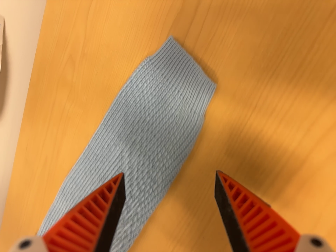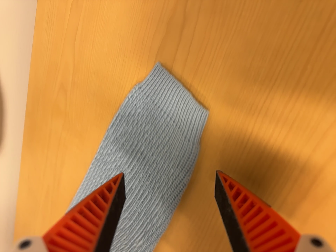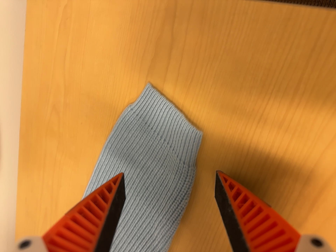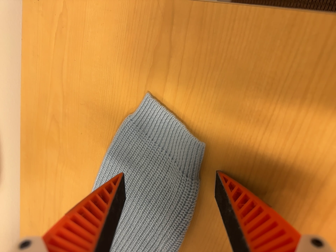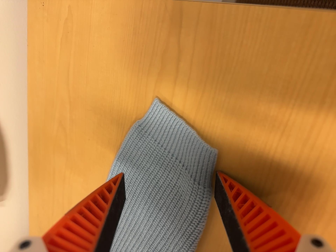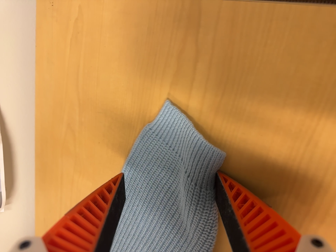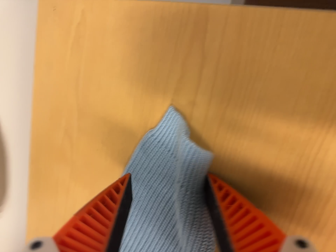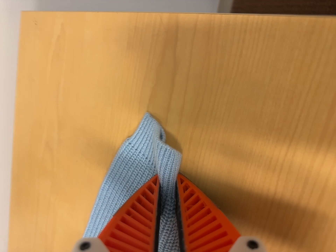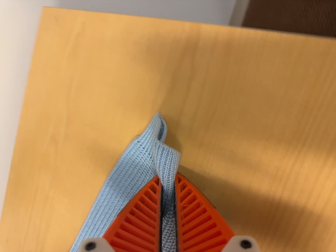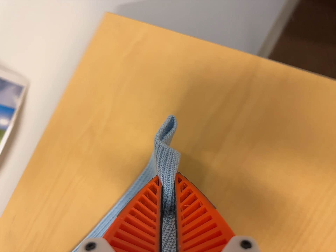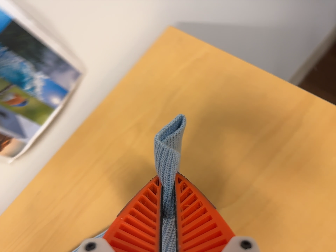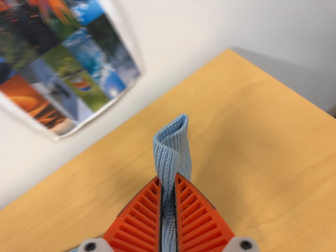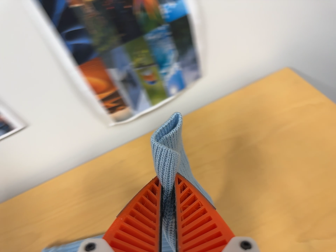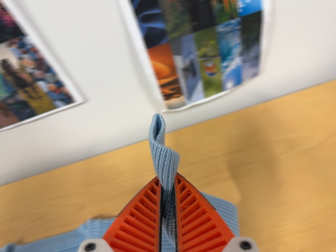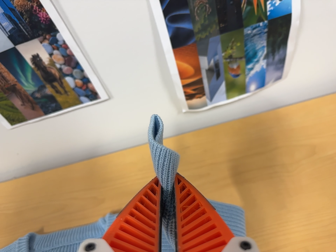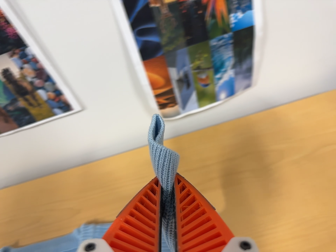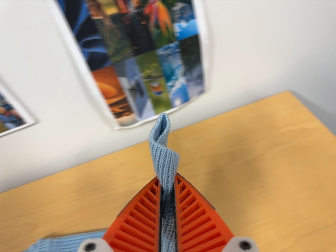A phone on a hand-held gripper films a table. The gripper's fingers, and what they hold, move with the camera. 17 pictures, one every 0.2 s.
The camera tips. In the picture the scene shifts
downward.
0.0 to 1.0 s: The camera travels toward the top of its view and forward, about 8 cm, so close, fixed things drift downward. It rolls about its line of sight by about 10 degrees, and the scene rotates counterclockwise.
1.0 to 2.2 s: The camera travels to its left and backward, about 24 cm, so close, fixed things drift to the right. Its aim tips toward the top of its view by about 25 degrees, and the scene shifts downward. It rolls about its line of sight by about 45 degrees, and the scene rotates clockwise.
2.2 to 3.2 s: The camera travels to its left, about 8 cm, so close, fixed things drift to the right. It rolls about its line of sight by about 15 degrees, and the scene rotates clockwise.
The film runs forward here.
